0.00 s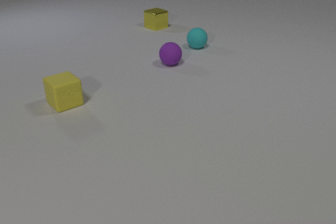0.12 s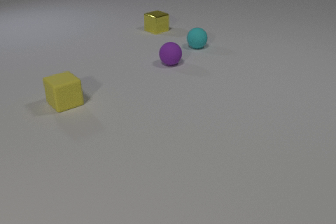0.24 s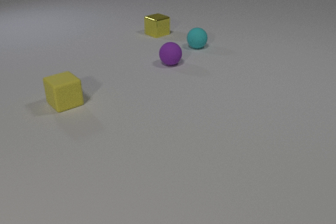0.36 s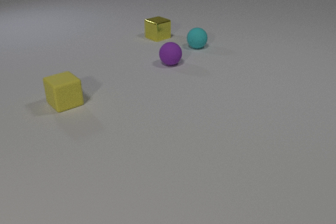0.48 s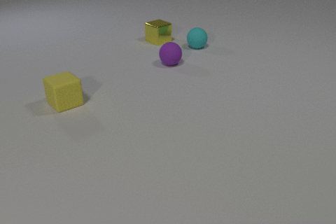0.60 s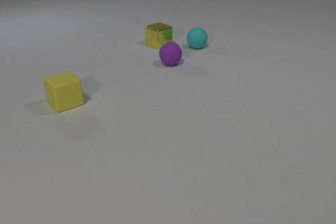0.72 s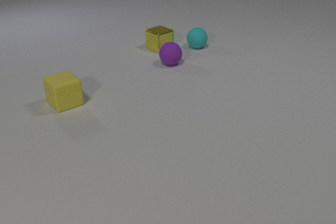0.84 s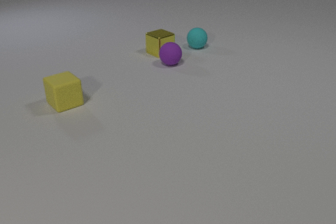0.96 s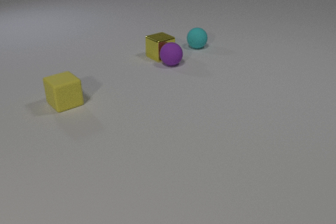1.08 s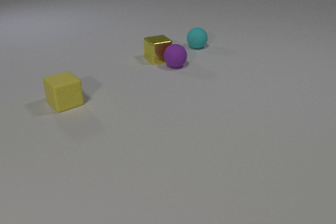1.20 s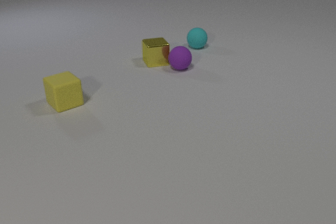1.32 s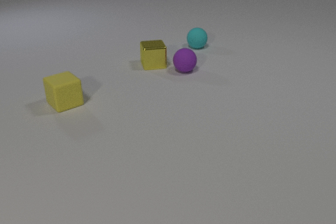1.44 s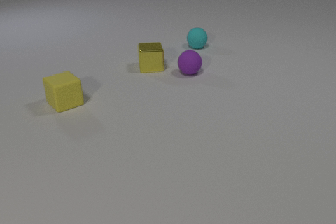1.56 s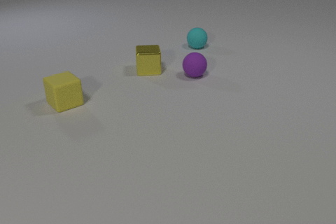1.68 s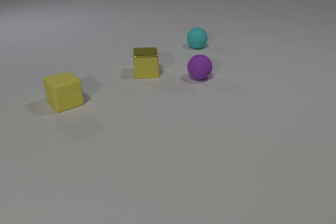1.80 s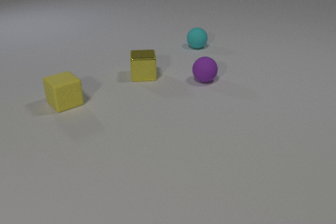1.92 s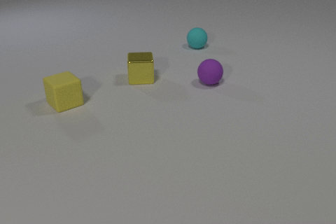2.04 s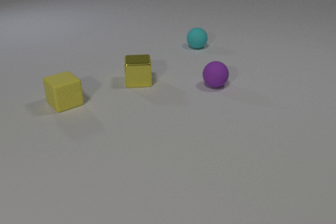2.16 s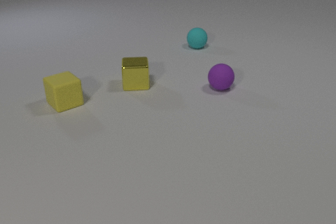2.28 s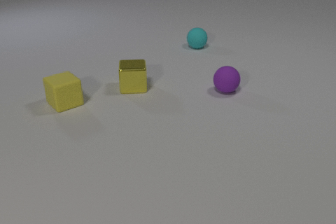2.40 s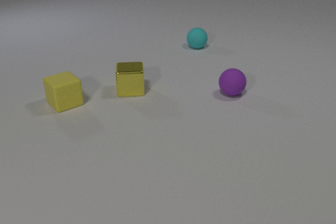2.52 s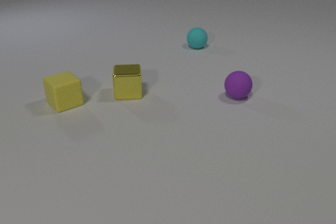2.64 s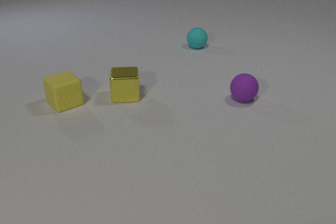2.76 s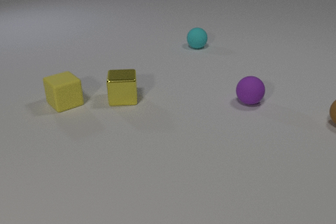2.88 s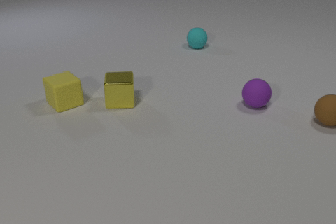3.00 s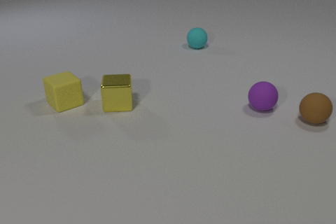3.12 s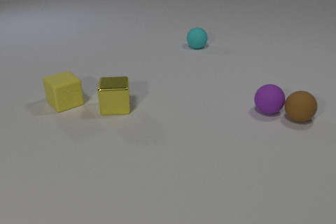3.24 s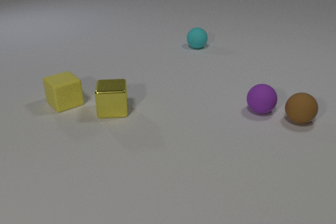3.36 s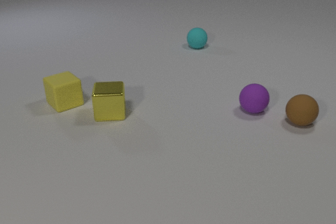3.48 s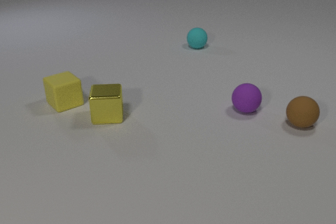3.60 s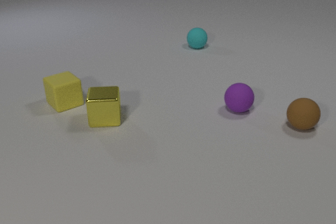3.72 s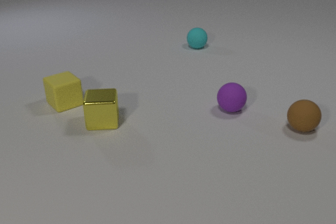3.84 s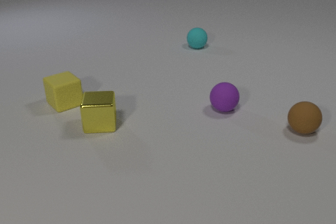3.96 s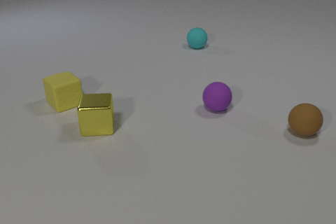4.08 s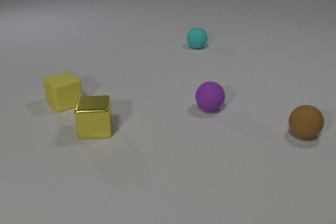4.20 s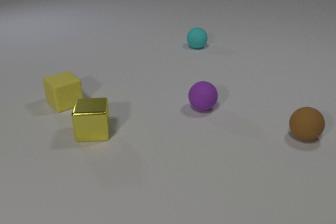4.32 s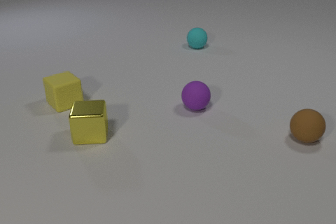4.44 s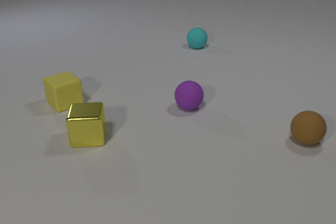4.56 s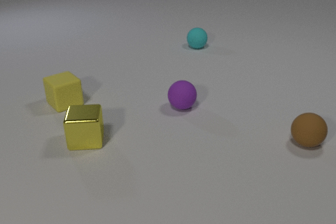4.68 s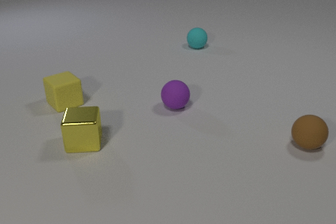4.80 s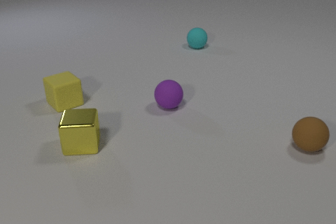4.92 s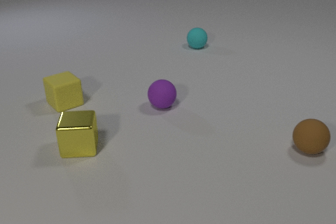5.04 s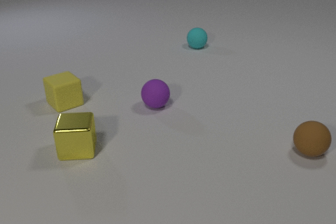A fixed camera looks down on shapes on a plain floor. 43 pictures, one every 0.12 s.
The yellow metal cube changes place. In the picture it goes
toward the camera.
The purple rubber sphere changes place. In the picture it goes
toward the camera.
0.00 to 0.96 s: The yellow metal cube slides toward the camera. The yellow metal cube and the purple rubber sphere collide.
0.96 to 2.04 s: The yellow metal cube slides toward the camera, spins clockwise seen from above by about 30 degrees, its near face sliding to the left. The purple rubber sphere rolls toward the camera and to the right.
2.04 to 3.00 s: The yellow metal cube slides toward the camera and to the left. The purple rubber sphere rolls to the right and toward the camera. The brown rubber sphere comes in at the right edge, rolls to the left.
3.00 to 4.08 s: The yellow metal cube slides toward the camera and to the left. The purple rubber sphere rolls to the left. The brown rubber sphere rolls toward the camera. The purple rubber sphere and the brown rubber sphere collide.
4.08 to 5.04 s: The yellow metal cube slides toward the camera and to the left. The purple rubber sphere rolls to the left. The brown rubber sphere rolls toward the camera.
What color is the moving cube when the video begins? yellow.
How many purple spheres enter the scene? 0.
What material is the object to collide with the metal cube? rubber.
